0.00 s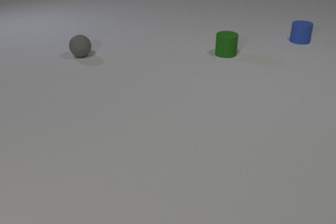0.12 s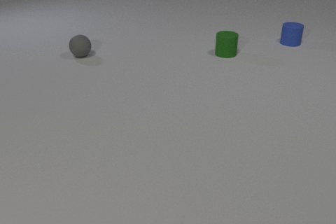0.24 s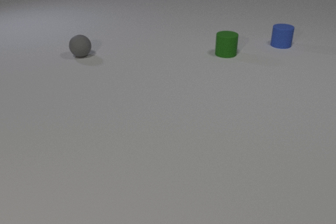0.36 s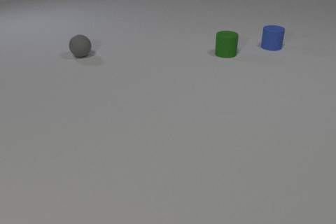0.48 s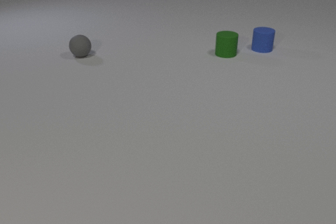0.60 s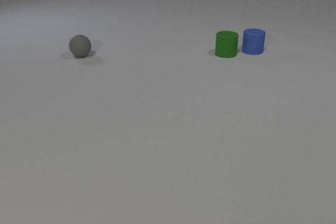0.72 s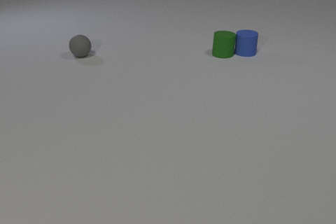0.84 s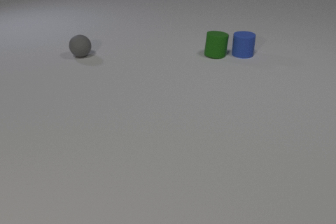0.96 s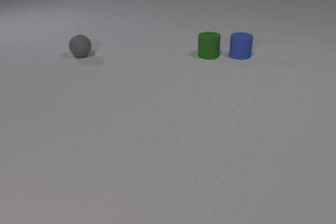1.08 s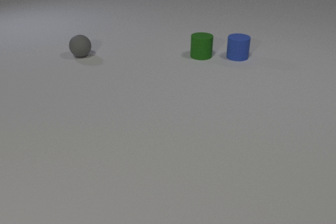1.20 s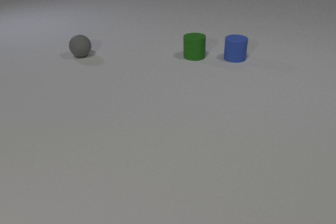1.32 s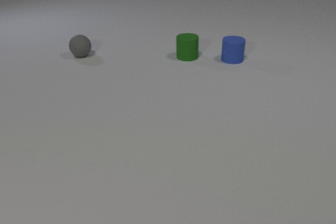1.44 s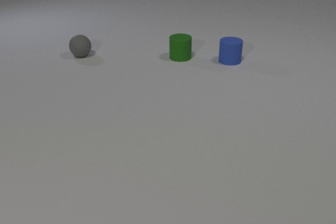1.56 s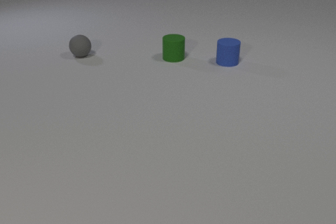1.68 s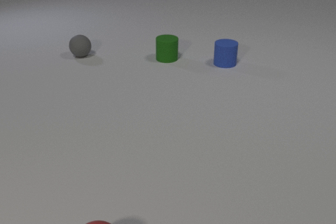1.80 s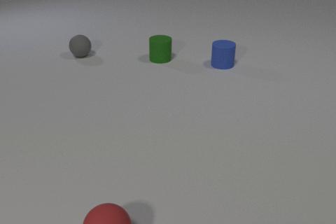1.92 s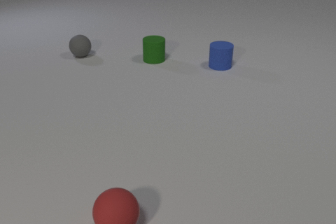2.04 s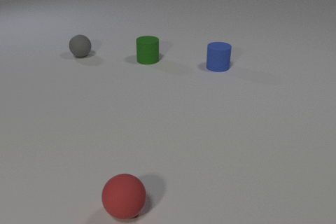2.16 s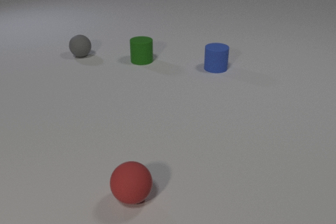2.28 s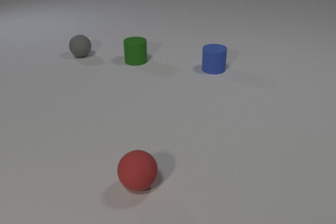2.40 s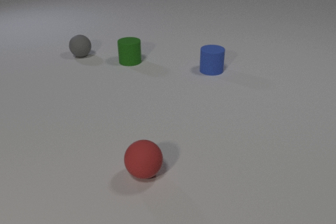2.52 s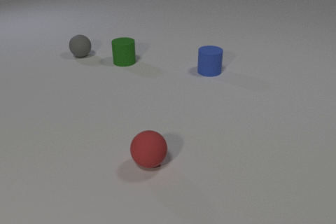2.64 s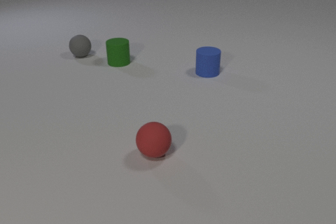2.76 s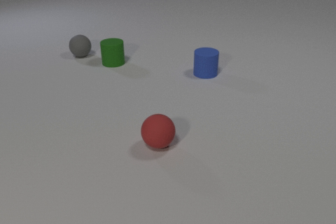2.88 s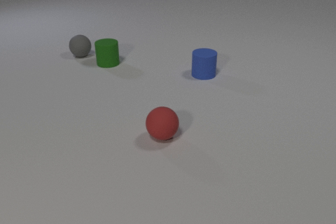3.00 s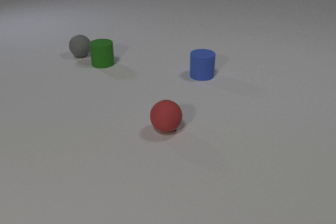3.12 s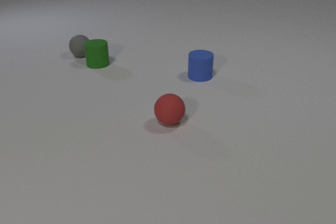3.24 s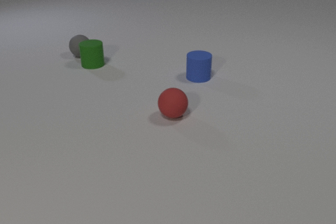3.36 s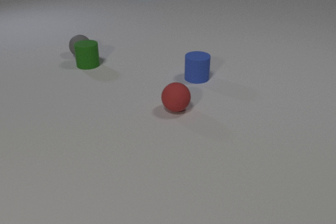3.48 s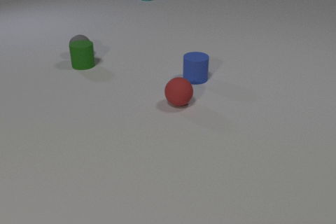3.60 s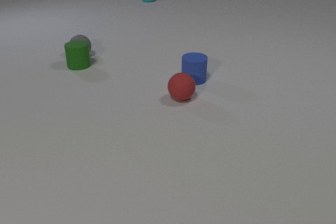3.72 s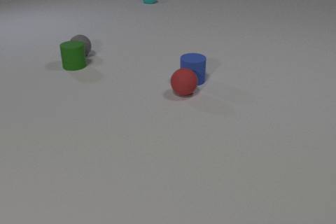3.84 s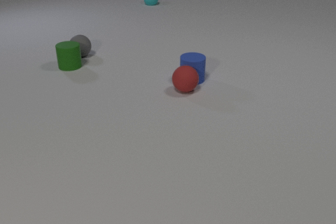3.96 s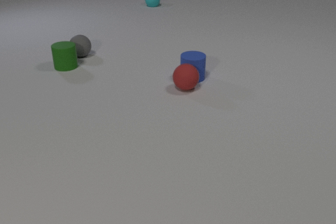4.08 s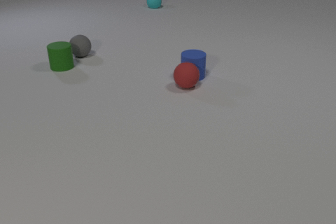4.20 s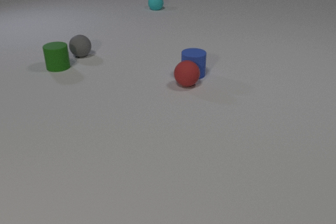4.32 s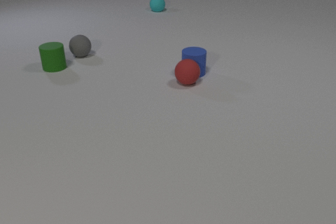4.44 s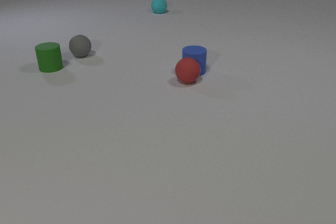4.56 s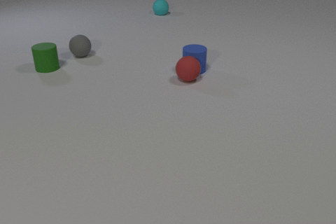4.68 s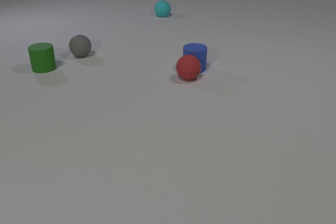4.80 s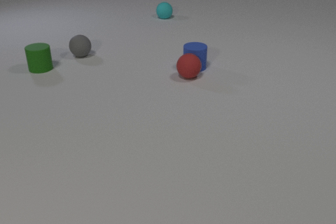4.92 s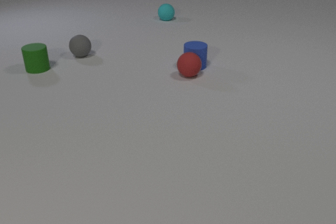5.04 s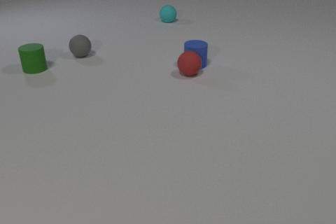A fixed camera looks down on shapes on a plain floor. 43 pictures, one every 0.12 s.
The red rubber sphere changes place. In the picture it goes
away from the camera.
The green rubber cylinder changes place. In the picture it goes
to the left.
0.00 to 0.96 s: The blue rubber cylinder slides to the left and toward the camera. The green rubber cylinder slides to the left. The blue rubber cylinder and the green rubber cylinder collide.
0.96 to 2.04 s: The blue rubber cylinder slides toward the camera and to the left. The green rubber cylinder slides to the left. The red rubber sphere comes in at the bottom edge, rolls away from the camera and to the right.
2.04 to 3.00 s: The blue rubber cylinder slides toward the camera and to the left. The green rubber cylinder slides to the left. The red rubber sphere rolls away from the camera.
3.00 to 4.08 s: The blue rubber cylinder slides to the left. The green rubber cylinder slides to the left. The red rubber sphere rolls away from the camera. The cyan rubber sphere comes in at the top edge, rolls toward the camera. The blue rubber cylinder and the red rubber sphere collide.
4.08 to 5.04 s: The blue rubber cylinder slides away from the camera. The green rubber cylinder slides to the left. The red rubber sphere rolls away from the camera. The cyan rubber sphere rolls toward the camera.
What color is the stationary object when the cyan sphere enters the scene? gray.
Are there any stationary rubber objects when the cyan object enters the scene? yes.
How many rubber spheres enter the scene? 2.
